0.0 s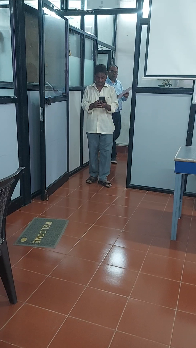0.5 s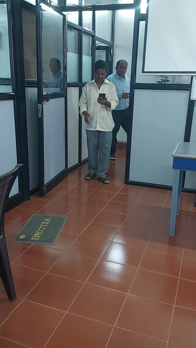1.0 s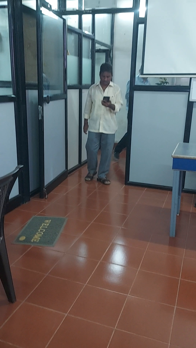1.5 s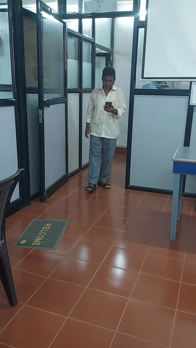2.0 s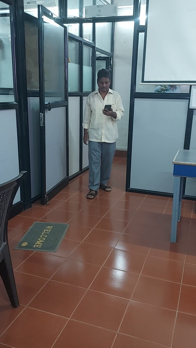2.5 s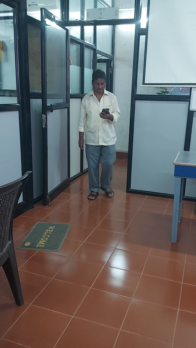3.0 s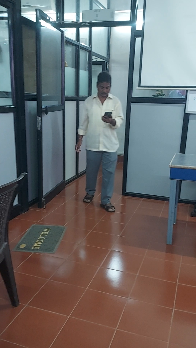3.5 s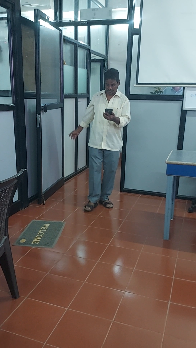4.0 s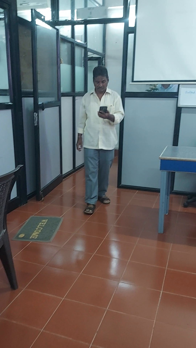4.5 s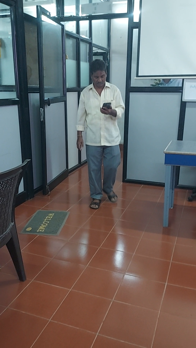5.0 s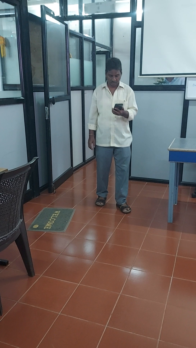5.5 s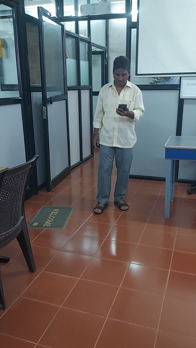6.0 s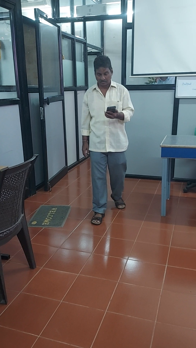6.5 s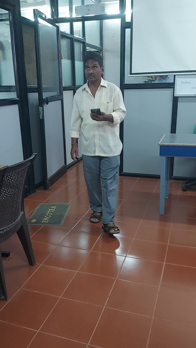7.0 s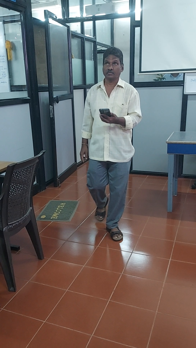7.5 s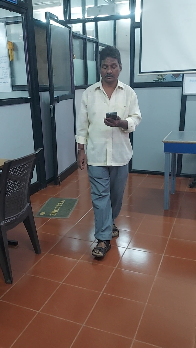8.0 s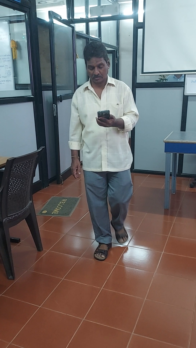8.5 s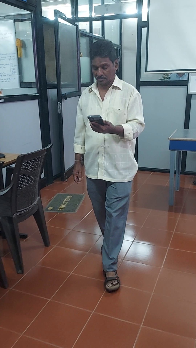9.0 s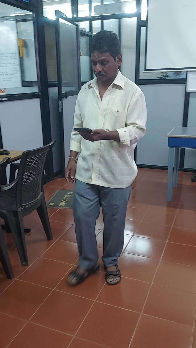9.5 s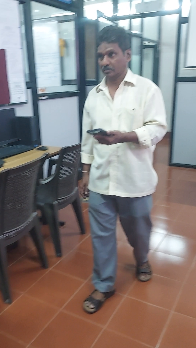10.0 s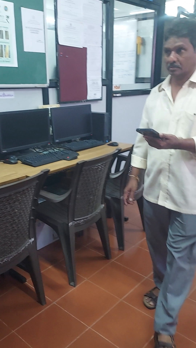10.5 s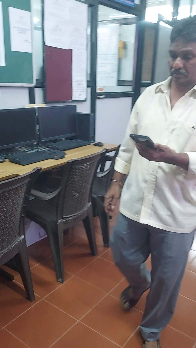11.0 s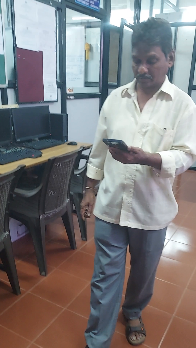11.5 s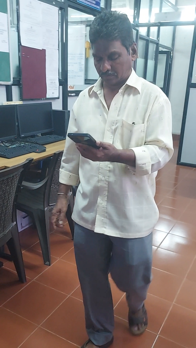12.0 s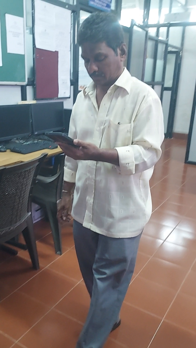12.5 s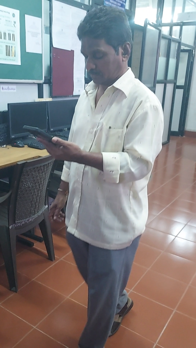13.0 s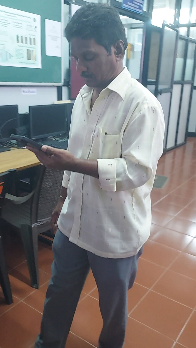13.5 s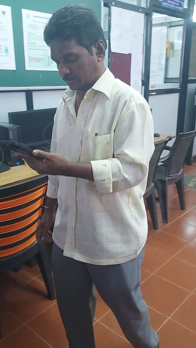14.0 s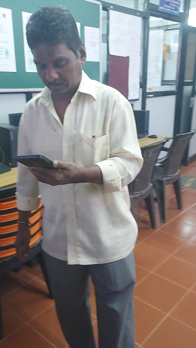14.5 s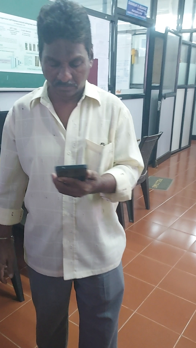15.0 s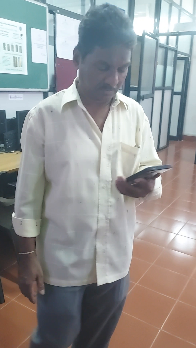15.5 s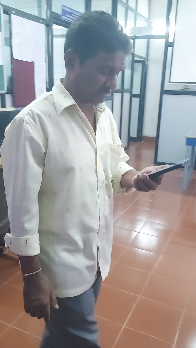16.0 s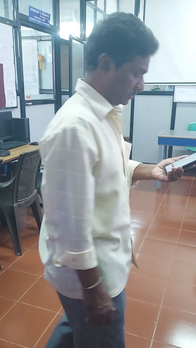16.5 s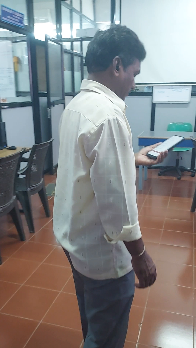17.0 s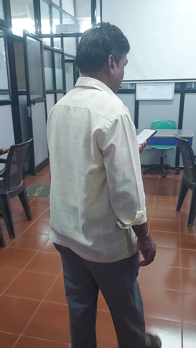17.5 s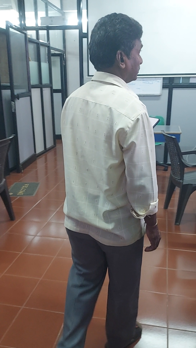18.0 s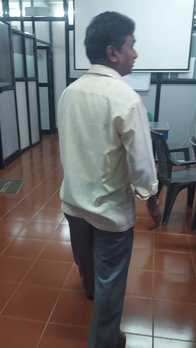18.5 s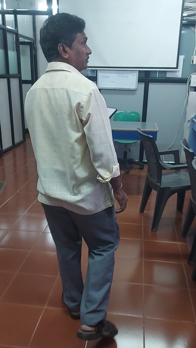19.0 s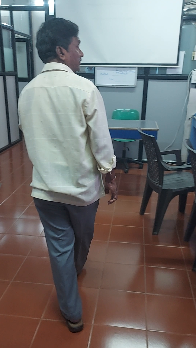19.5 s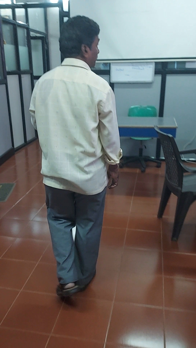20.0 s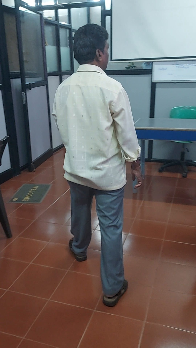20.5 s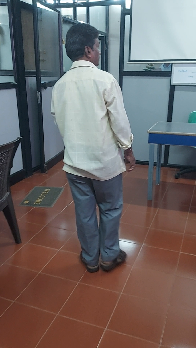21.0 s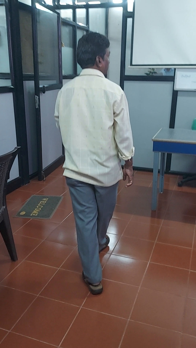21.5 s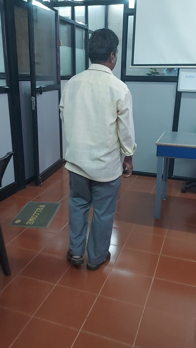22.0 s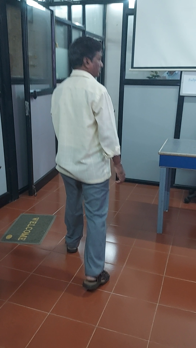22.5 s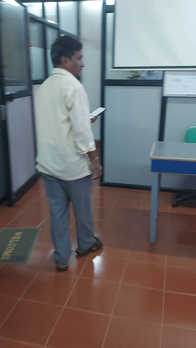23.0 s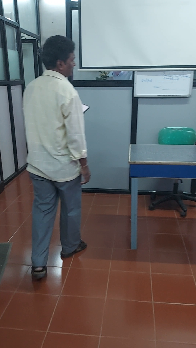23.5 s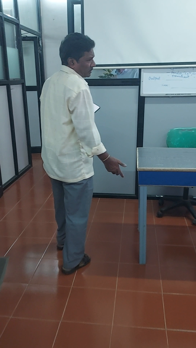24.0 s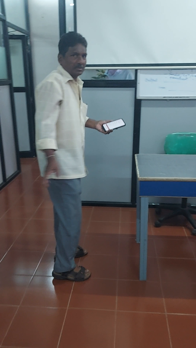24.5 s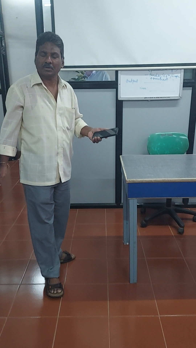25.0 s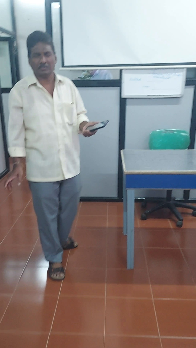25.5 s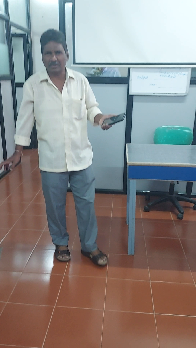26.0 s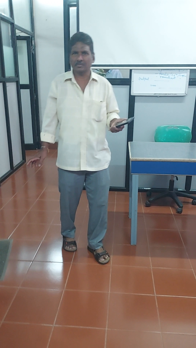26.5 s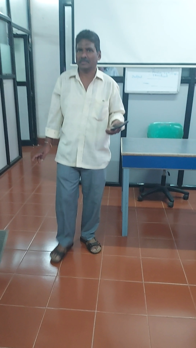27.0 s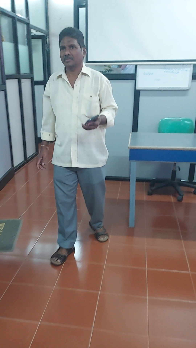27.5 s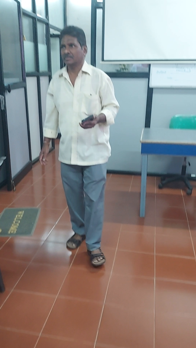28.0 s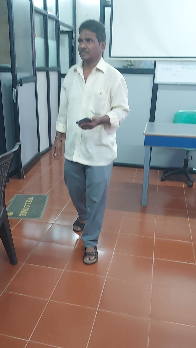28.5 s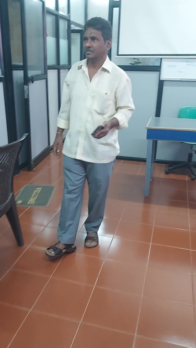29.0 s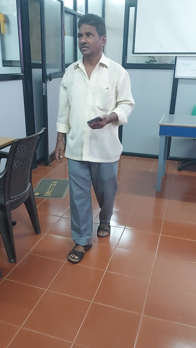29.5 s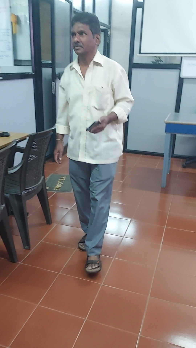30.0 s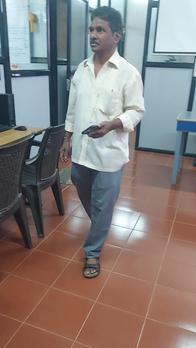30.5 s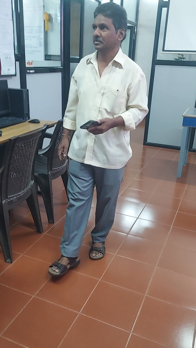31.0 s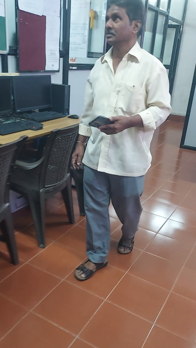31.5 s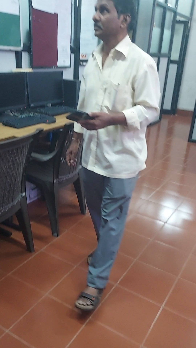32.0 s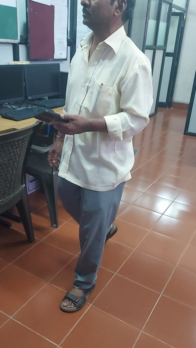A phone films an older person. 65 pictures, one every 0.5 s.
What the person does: Walking.
